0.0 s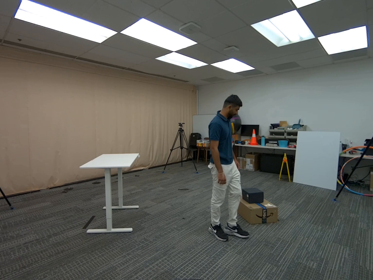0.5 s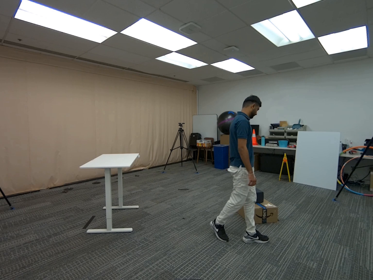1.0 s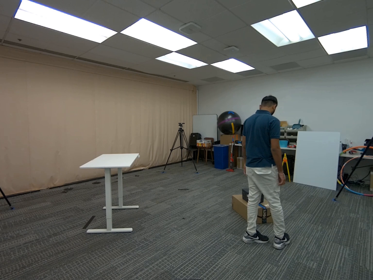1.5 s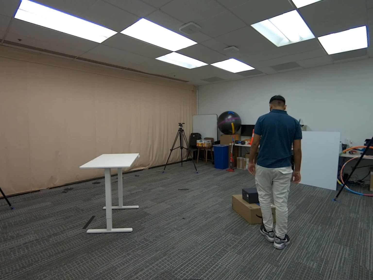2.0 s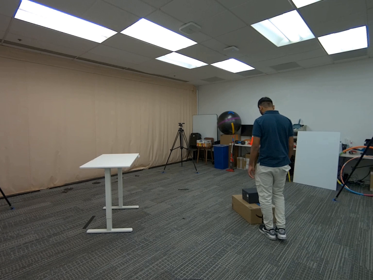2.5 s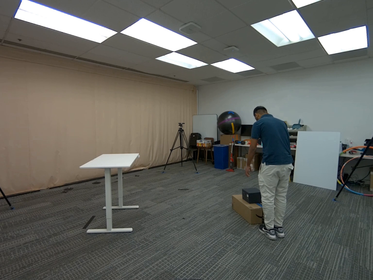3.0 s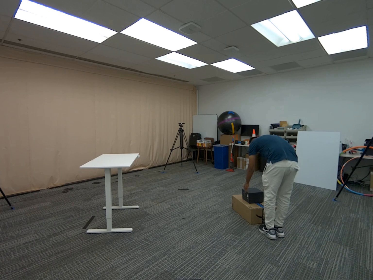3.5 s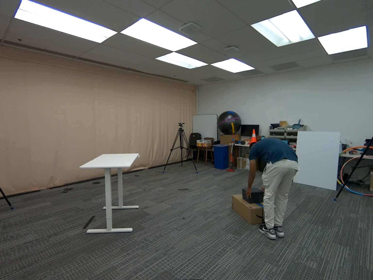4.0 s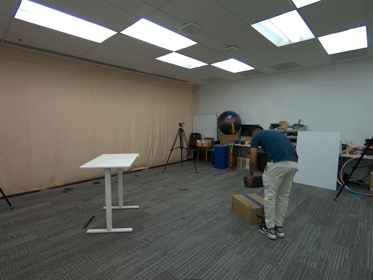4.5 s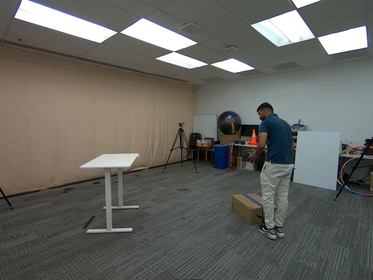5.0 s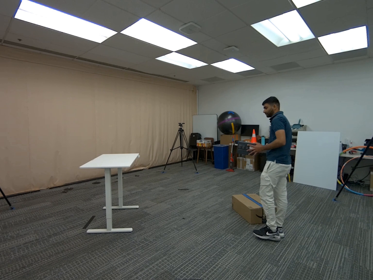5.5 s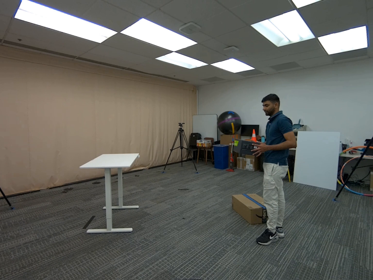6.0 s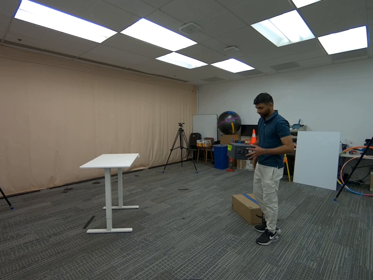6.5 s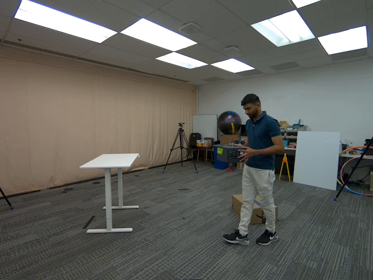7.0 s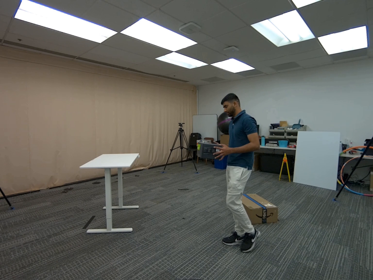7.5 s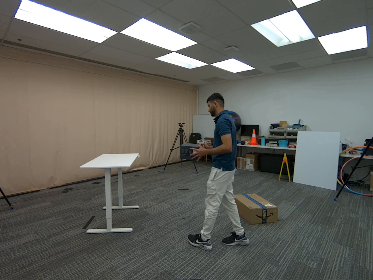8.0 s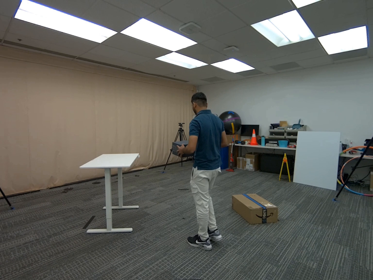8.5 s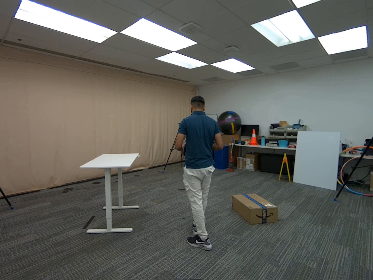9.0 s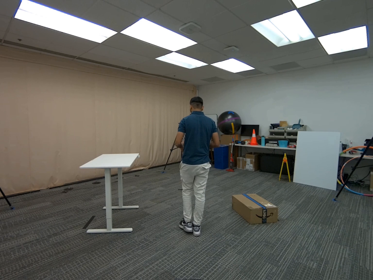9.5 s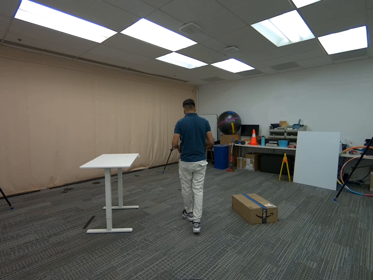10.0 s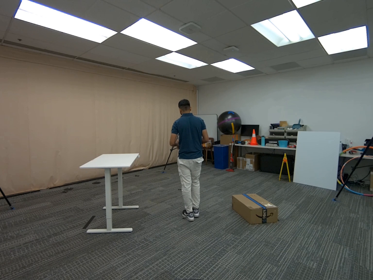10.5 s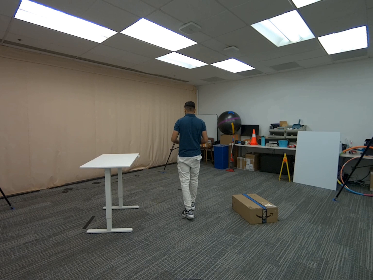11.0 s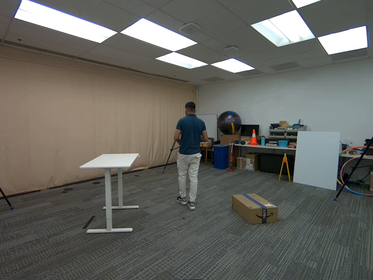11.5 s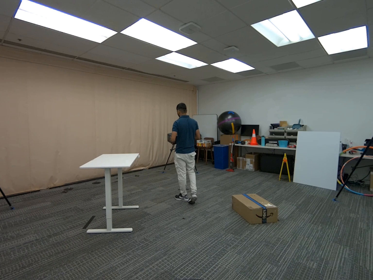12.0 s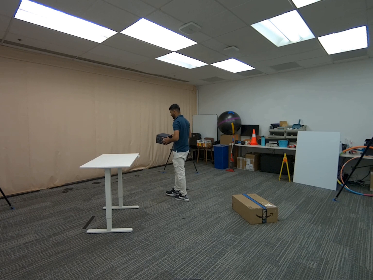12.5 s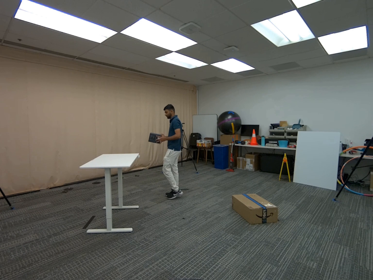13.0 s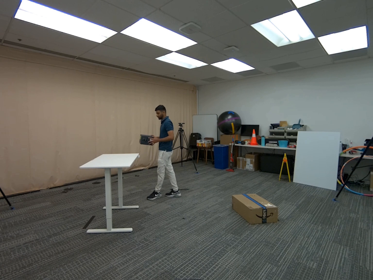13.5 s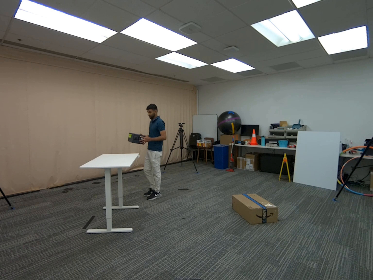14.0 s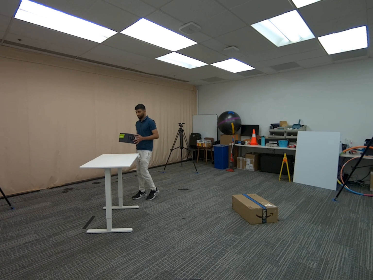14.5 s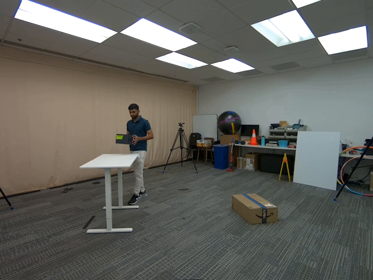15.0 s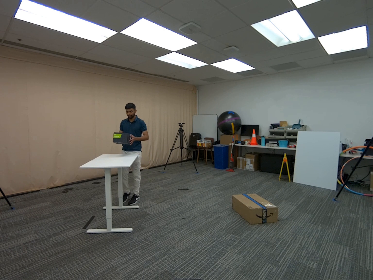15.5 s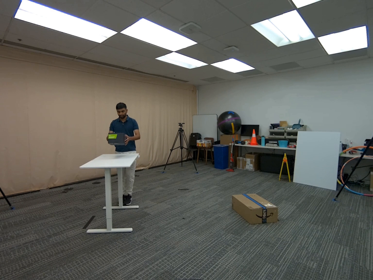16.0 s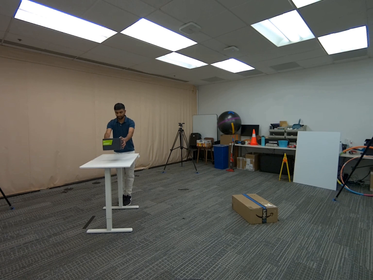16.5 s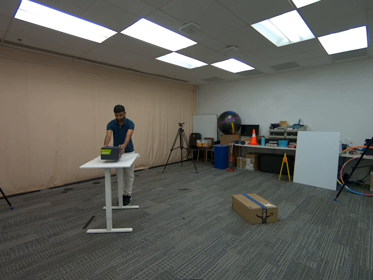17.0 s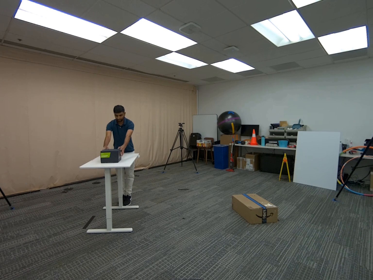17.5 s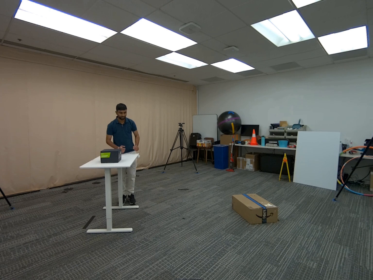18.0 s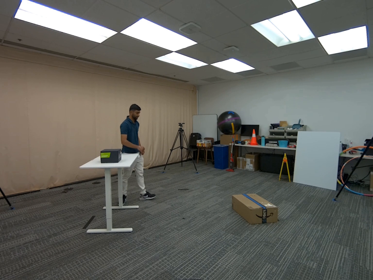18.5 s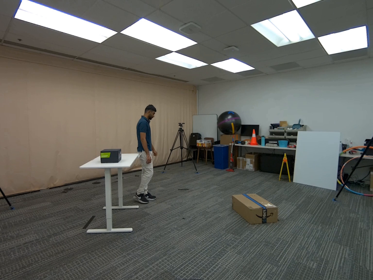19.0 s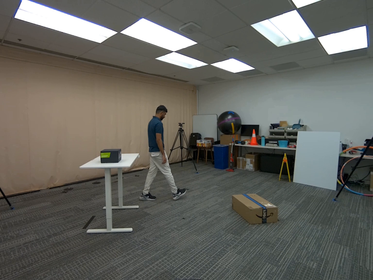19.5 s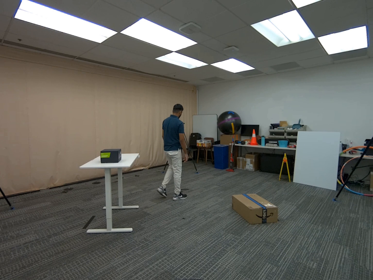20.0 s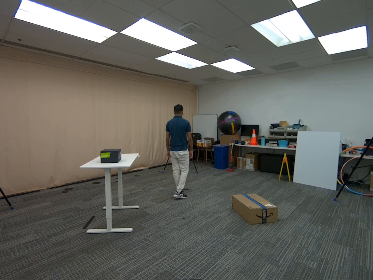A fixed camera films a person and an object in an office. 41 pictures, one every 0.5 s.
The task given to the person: Walk to the black square box from the big brown cardboard box, pick up the black square box with both hands, and place the black square box on the white desk.
